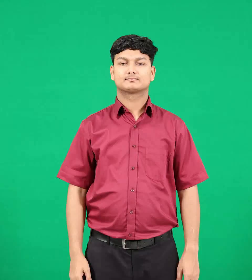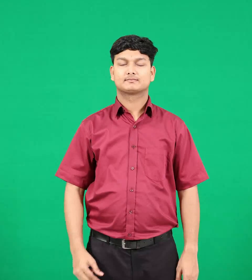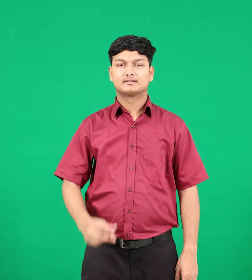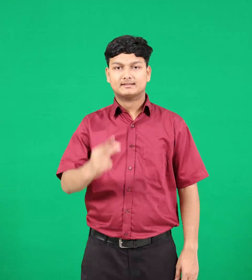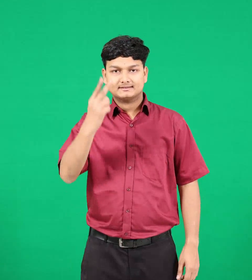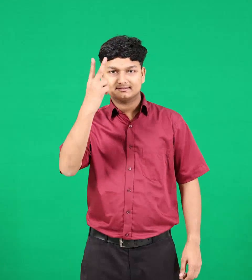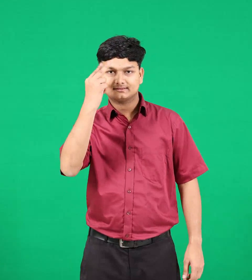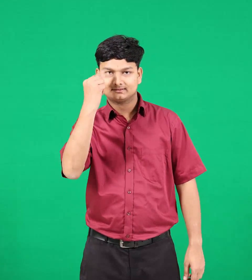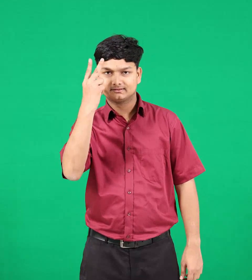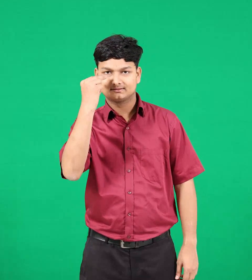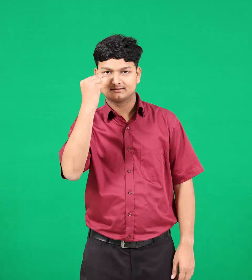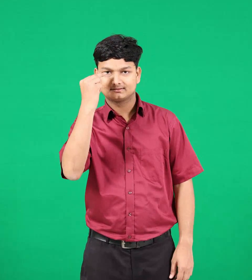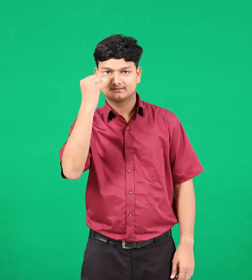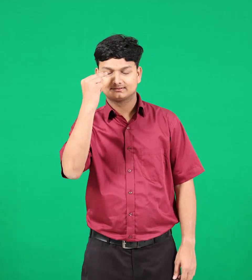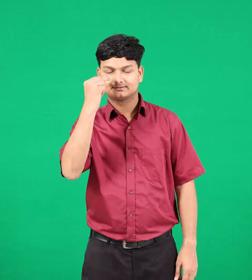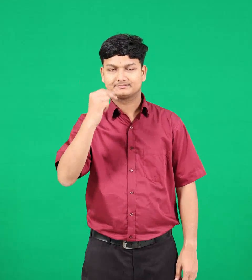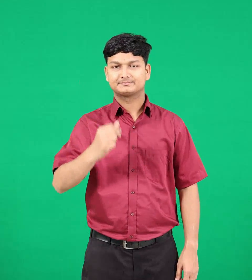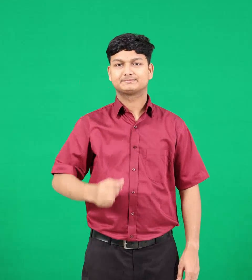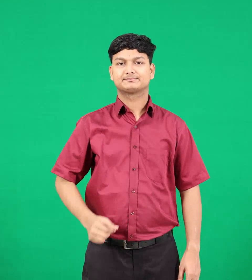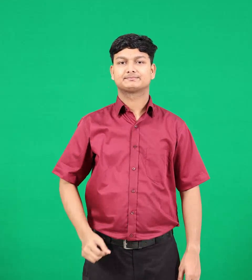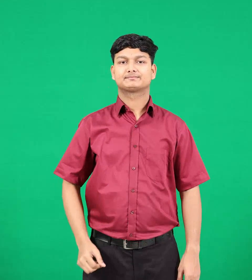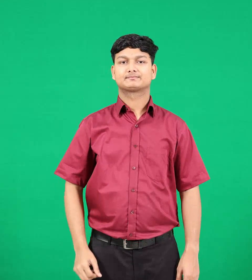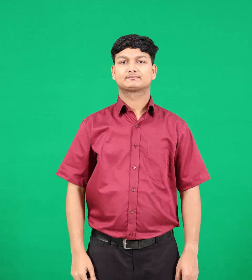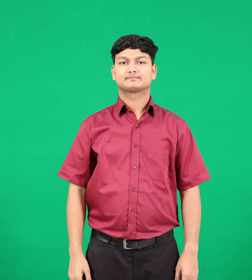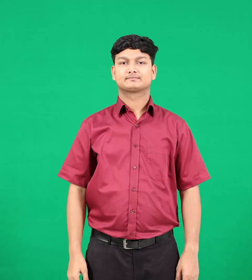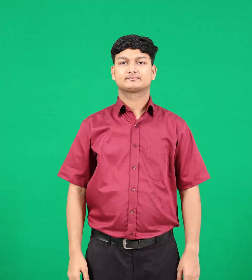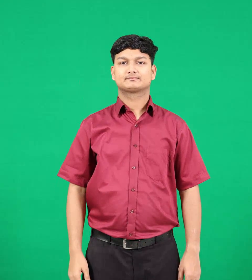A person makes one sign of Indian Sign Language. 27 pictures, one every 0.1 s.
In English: orange
